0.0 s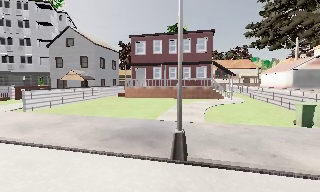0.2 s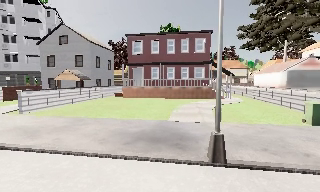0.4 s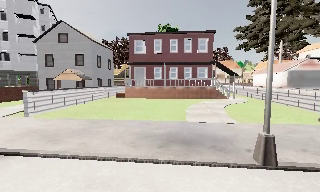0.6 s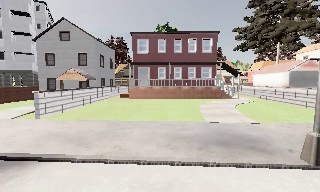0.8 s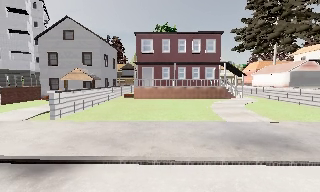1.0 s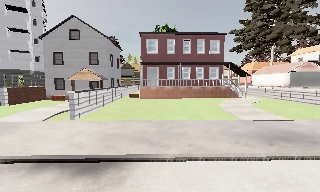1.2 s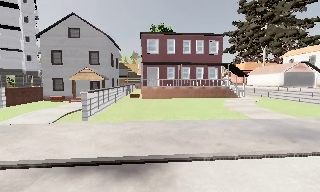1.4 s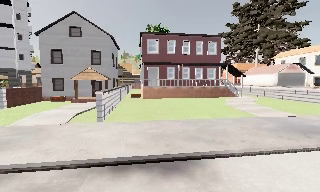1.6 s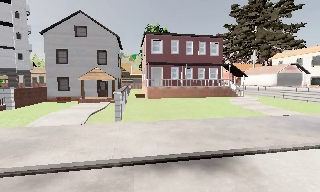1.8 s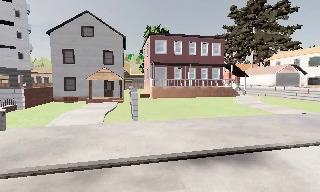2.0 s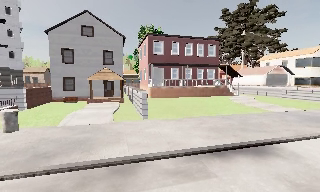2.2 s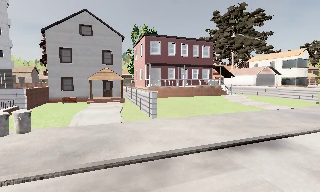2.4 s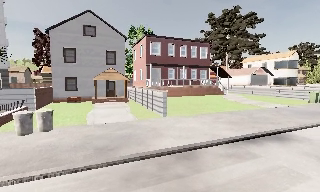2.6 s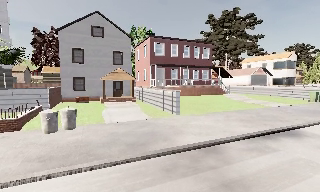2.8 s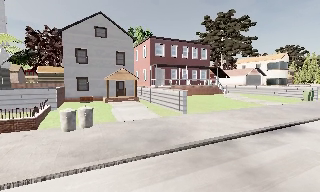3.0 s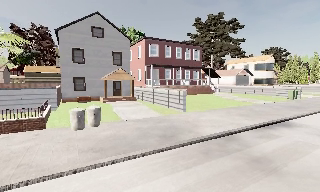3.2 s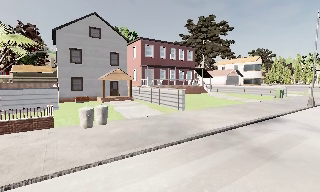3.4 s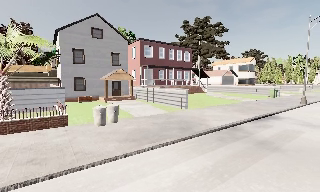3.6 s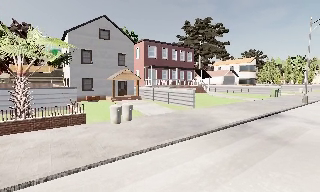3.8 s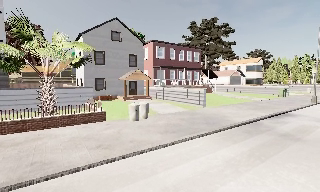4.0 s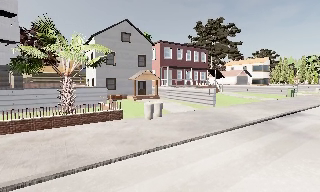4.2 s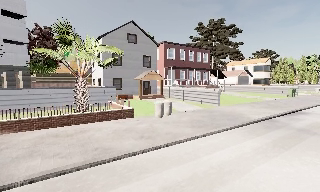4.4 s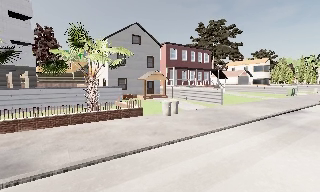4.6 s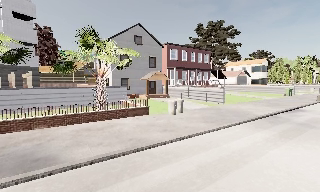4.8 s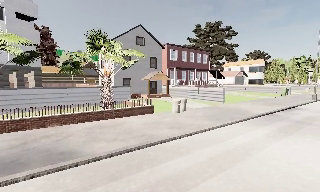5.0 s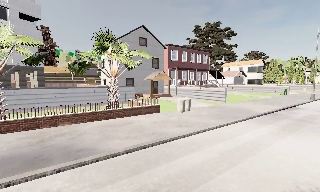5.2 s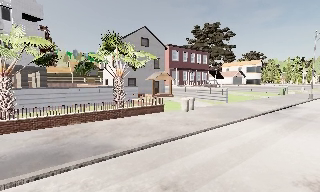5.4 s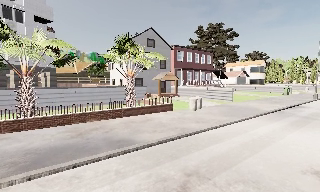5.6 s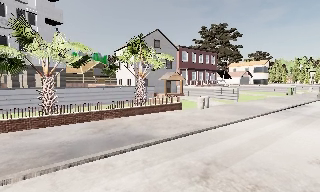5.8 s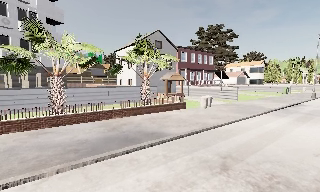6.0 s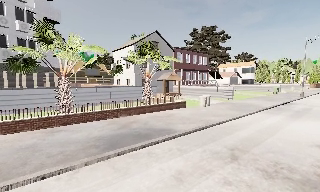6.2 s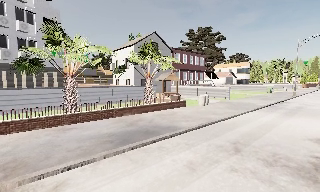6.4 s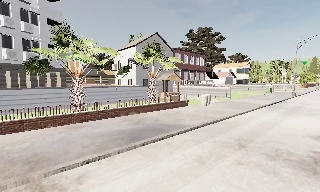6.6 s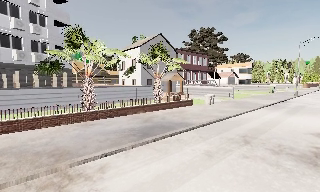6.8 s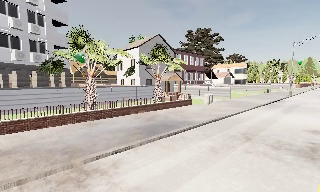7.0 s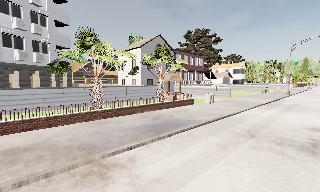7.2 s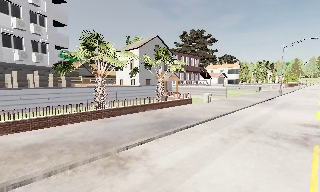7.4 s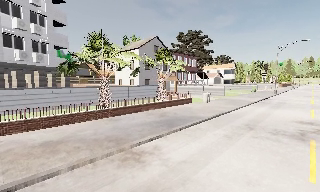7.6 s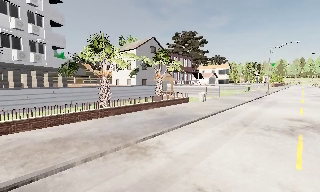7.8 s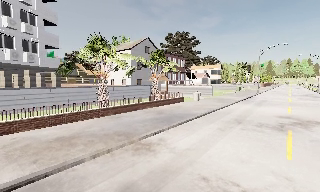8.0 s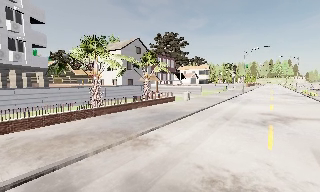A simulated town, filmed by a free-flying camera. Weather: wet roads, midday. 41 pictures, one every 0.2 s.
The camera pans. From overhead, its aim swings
clockwise.
0.0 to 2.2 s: The camera pans to its right, which is clockwise from overhead, by about 35 degrees. It travels to its left, about 13 m.
2.2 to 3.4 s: The camera pans to its right, which is clockwise from overhead, by about 15 degrees. It travels to its left and backward, about 5 m.
3.4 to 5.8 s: The camera travels to its left and backward, about 8 m, so close, fixed things drift to the right.
5.8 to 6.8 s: The camera travels to its left and backward, about 2.5 m. It loses speed.
6.8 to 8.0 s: The camera pans to its right, which is clockwise from overhead, by about 15 degrees. It travels backward and to its left, about 3 m, so what stands in front gets smaller.
The film runs backward here.
